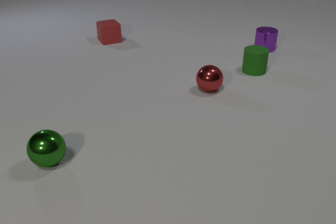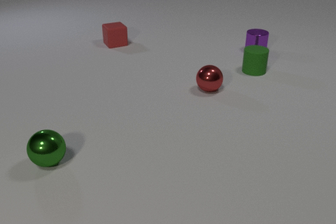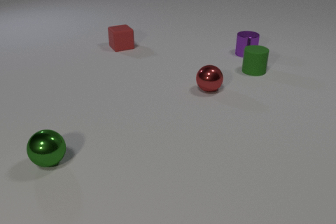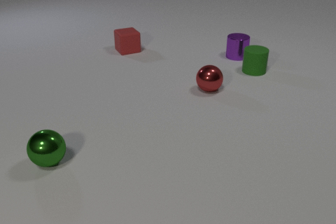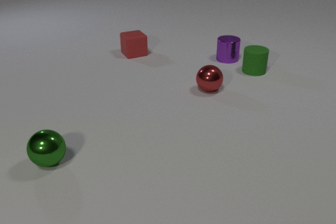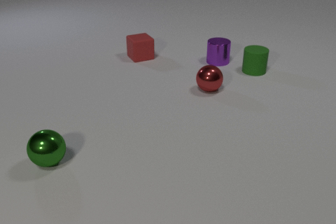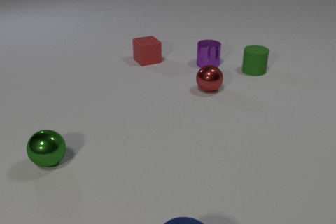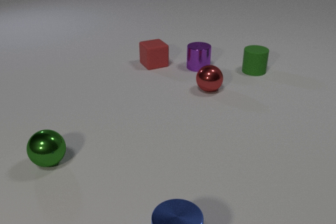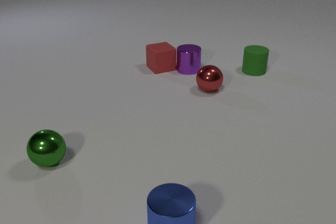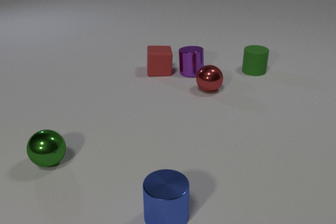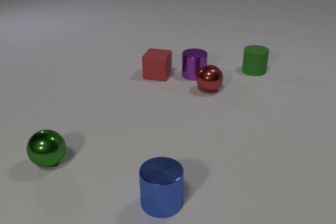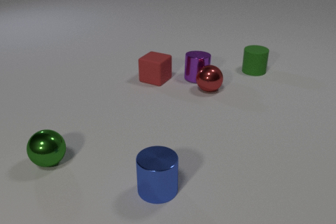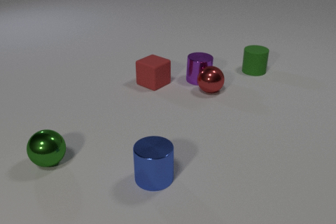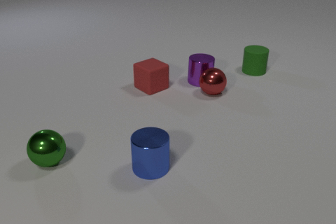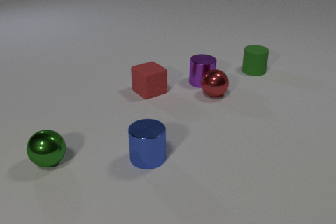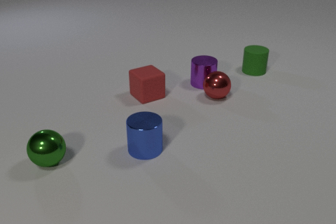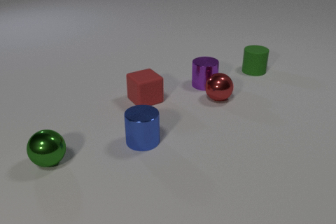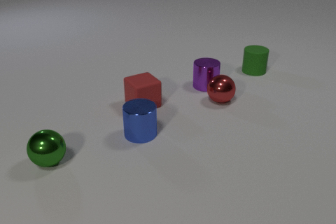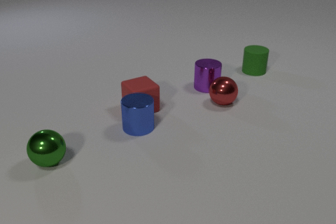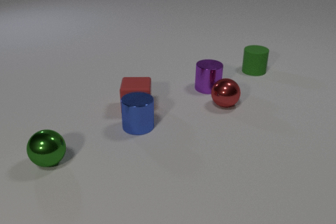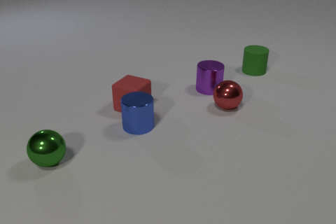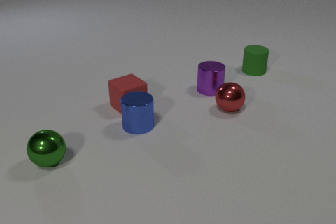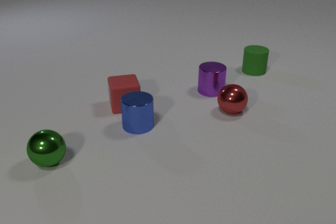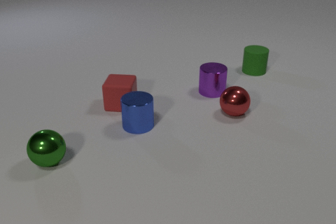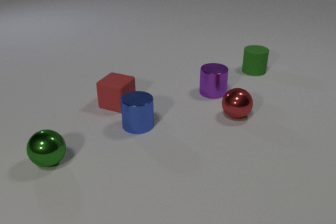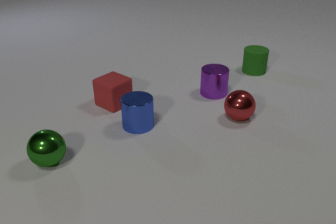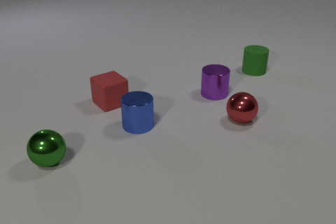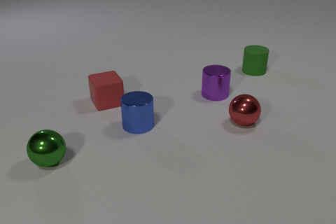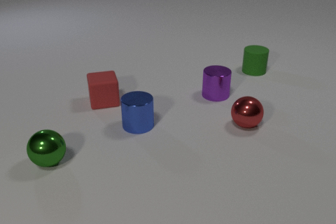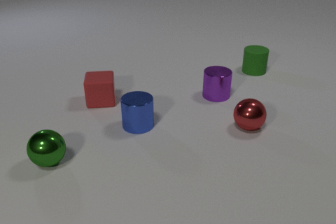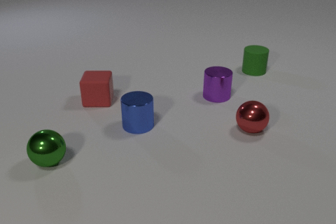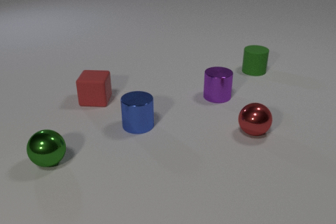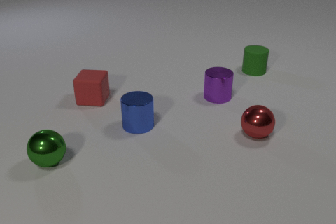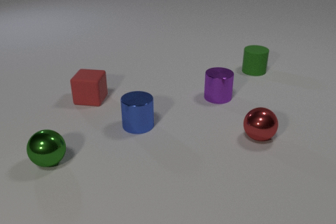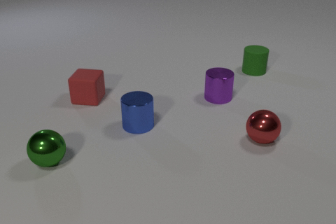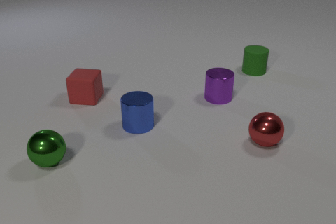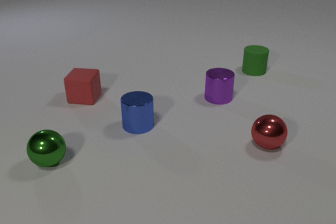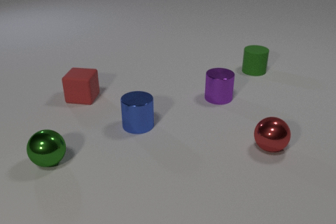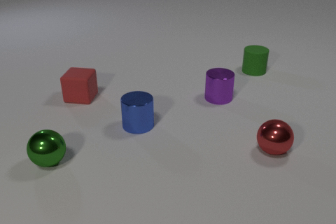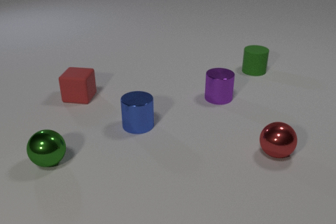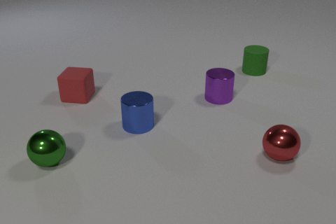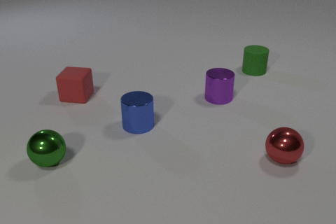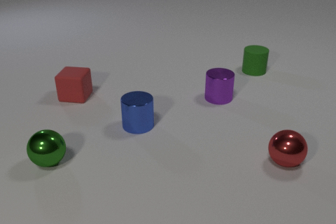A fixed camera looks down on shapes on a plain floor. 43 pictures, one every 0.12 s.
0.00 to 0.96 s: The red rubber cube slides toward the camera and to the right. The purple metal cylinder slides to the left and toward the camera. The blue metal cylinder comes in at the bottom edge, slides away from the camera. The red rubber cube and the purple metal cylinder collide.
0.96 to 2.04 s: The red rubber cube slides toward the camera, spins clockwise seen from above by about 75 degrees, its near face sliding to the left. The purple metal cylinder slides toward the camera and to the right. The red metal sphere rolls toward the camera and to the right. The blue metal cylinder slides away from the camera. The purple metal cylinder and the red metal sphere collide.
2.04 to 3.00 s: The red rubber cube slides to the left, spins so that its near face slides to the left, clockwise seen from above. The purple metal cylinder slides toward the camera and to the right. The red metal sphere rolls toward the camera and to the right. The blue metal cylinder slides away from the camera. The red rubber cube and the blue metal cylinder collide.
3.00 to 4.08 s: The red rubber cube slides to the left and away from the camera, spins so that its near face slides to the left, clockwise seen from above. The purple metal cylinder slides toward the camera. The red metal sphere rolls toward the camera and to the right.
4.08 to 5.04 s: The red rubber cube slides to the left and away from the camera. The red metal sphere rolls toward the camera and to the right.
How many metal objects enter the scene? 1.
What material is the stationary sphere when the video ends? metal.
Are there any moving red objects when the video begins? yes.
